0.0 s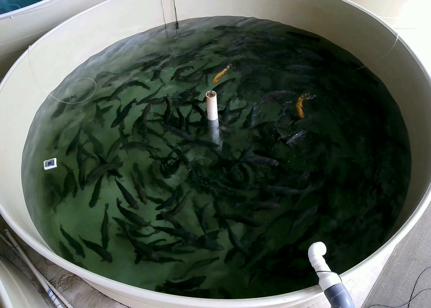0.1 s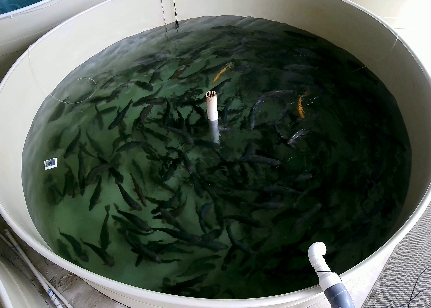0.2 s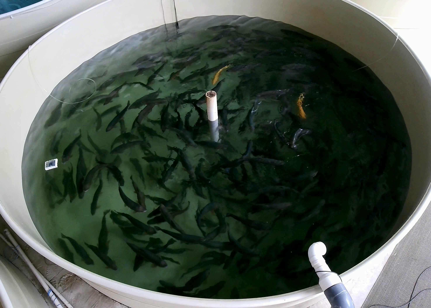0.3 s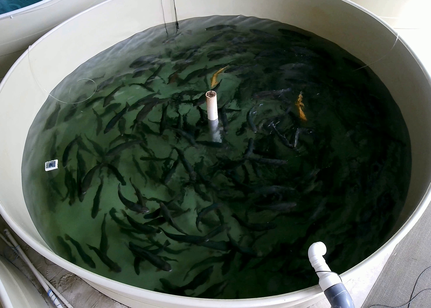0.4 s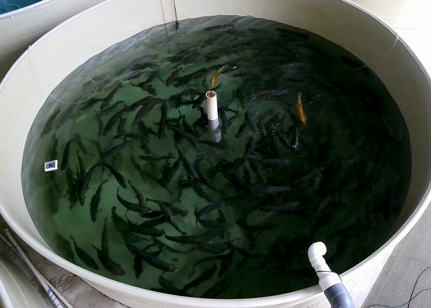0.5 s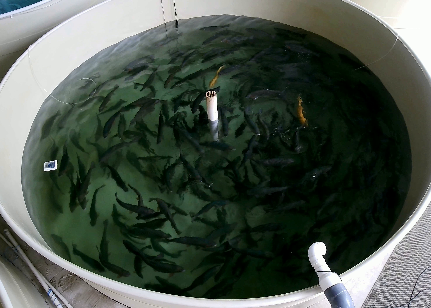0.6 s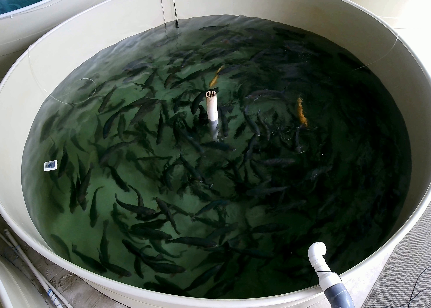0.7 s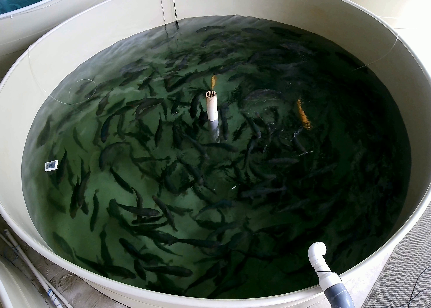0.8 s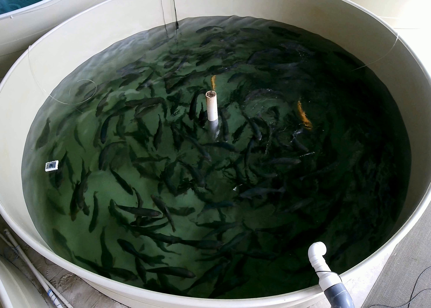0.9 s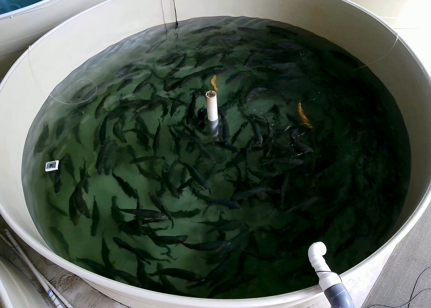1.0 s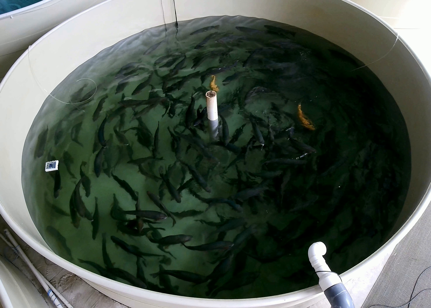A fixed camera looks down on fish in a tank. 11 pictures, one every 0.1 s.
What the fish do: Foraging.
